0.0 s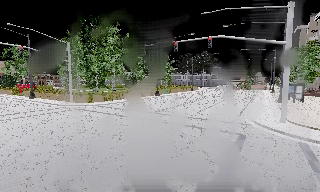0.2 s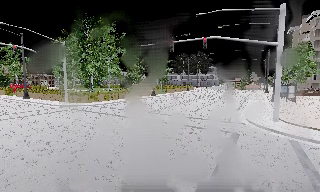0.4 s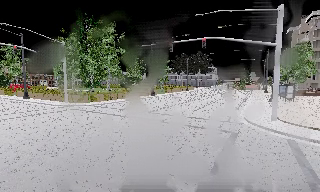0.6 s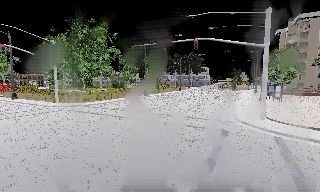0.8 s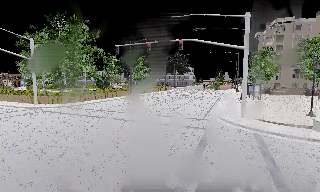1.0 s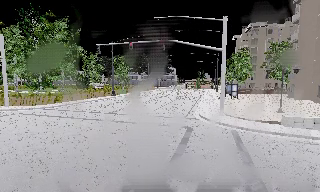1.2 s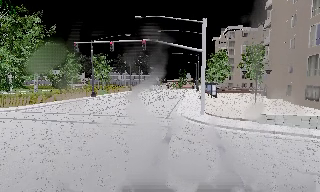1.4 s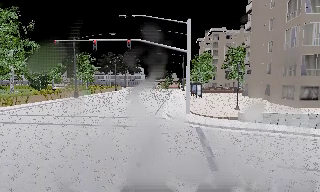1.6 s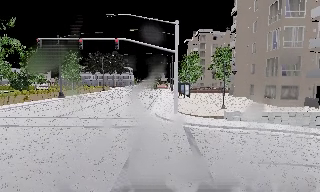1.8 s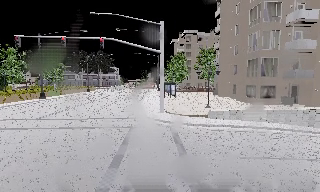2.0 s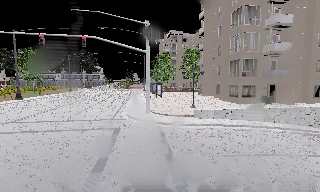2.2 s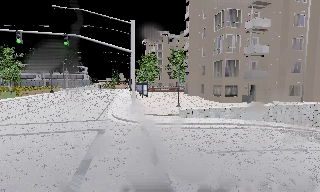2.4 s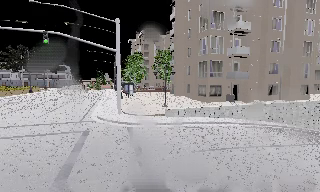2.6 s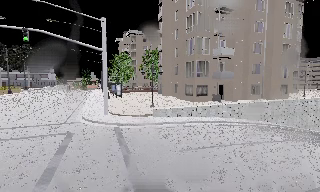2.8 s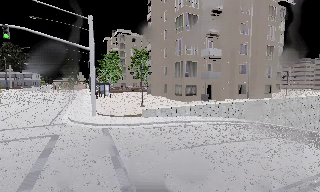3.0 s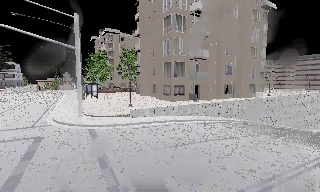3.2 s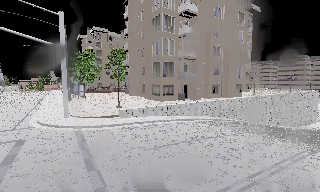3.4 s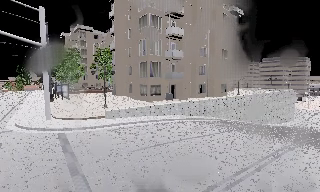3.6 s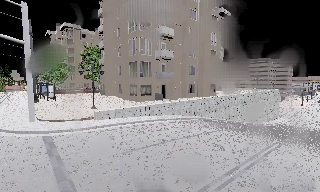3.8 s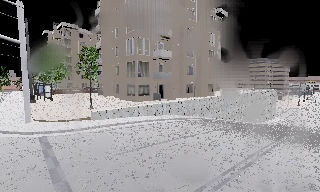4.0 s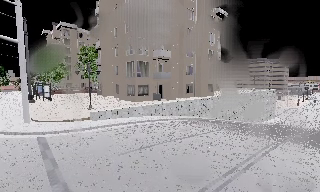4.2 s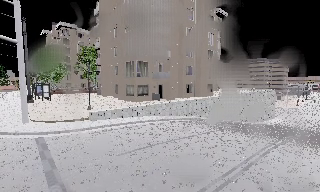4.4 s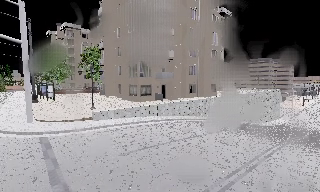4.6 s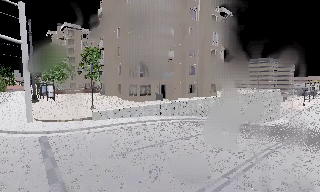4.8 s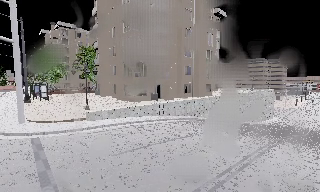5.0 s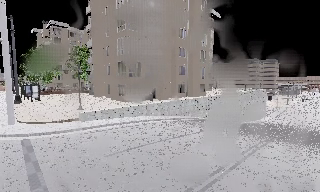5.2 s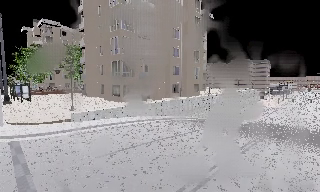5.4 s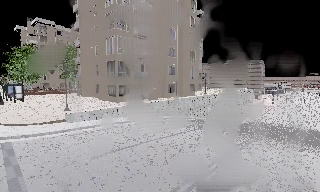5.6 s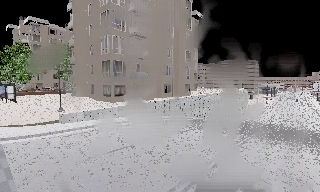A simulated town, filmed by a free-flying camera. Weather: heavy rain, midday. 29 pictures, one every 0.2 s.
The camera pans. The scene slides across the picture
to the left.
The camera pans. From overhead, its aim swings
clockwise.
0.0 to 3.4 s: The camera pans to its right, which is clockwise from overhead, by about 70 degrees. It travels to its right, about 1 m, so close, fixed things drift to the left.
3.4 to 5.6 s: The camera swings to its right by about 10 degrees, and the scene slides to the left.
The film runs forward here.
